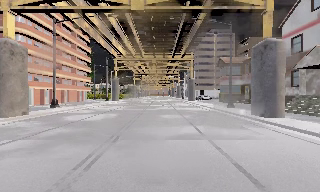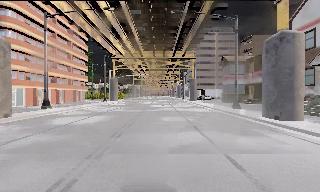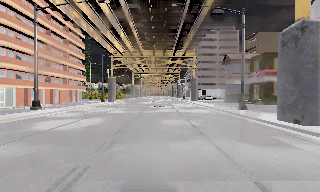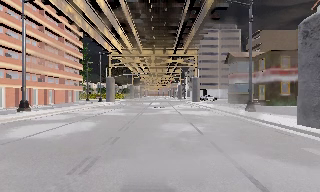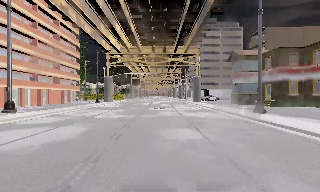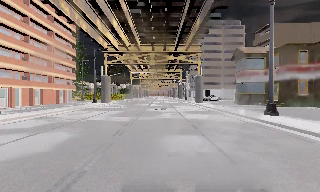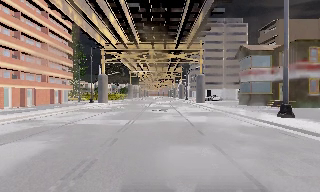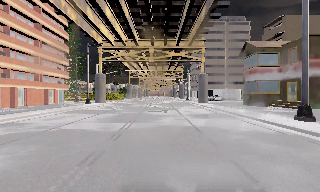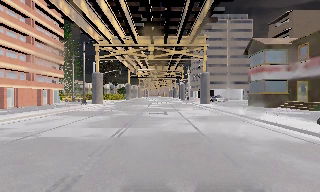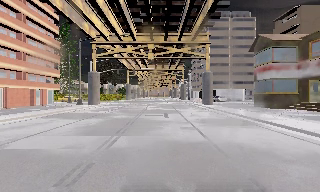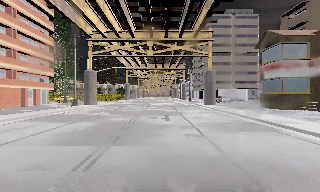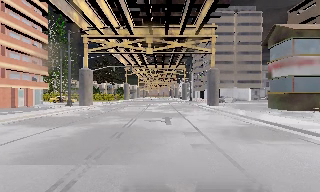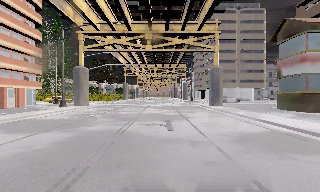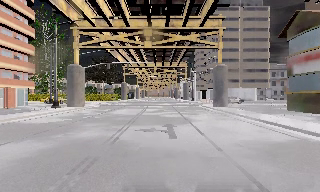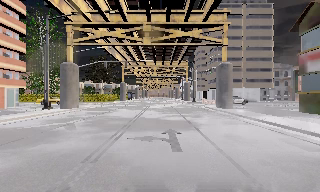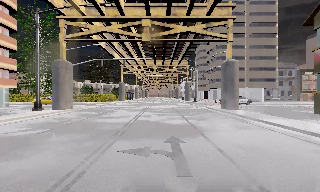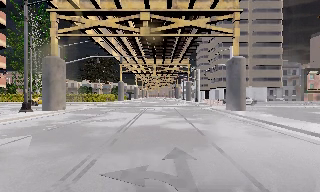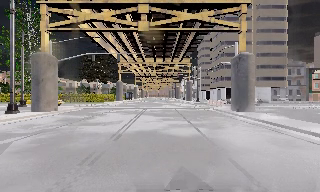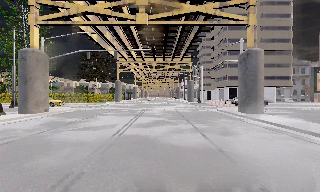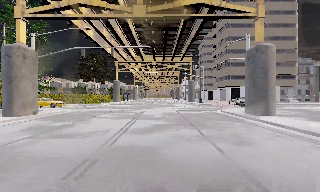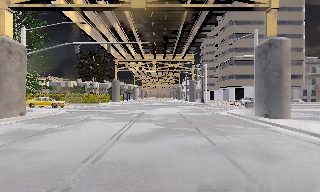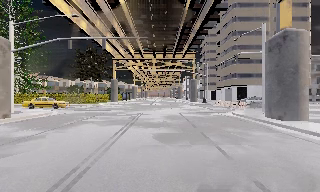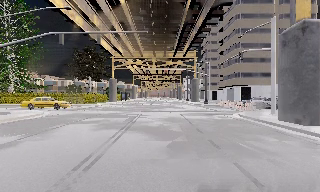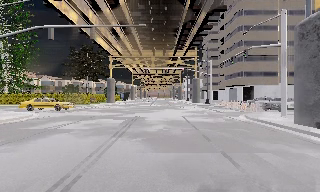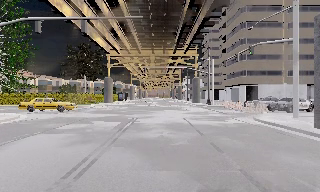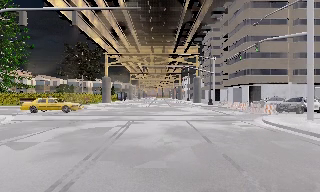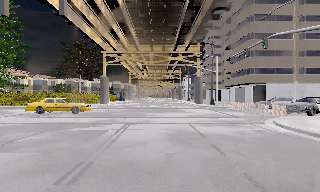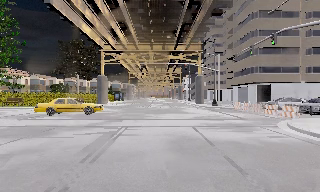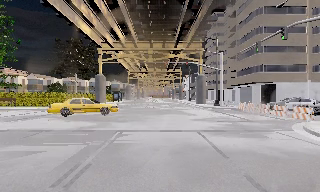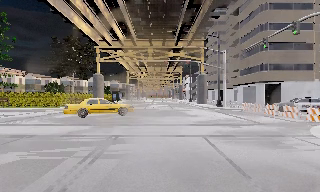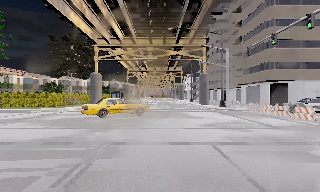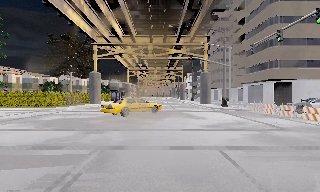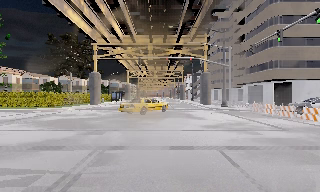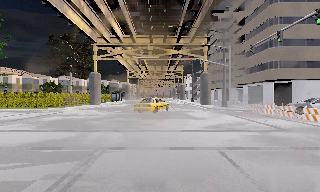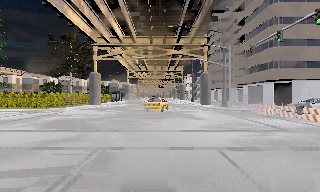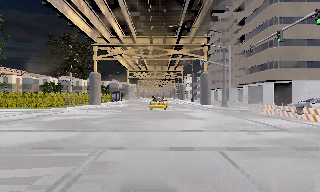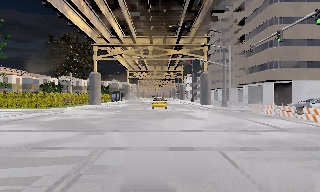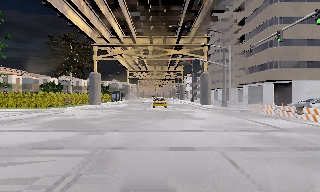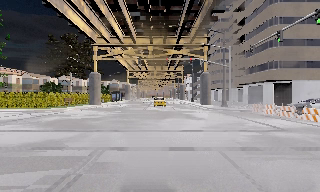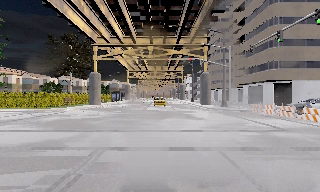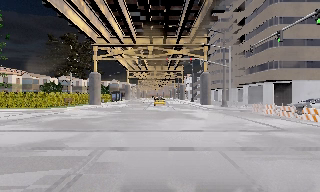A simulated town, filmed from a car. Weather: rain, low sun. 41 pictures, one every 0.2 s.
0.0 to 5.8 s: The camera travels forward, about 40 m, so what stands in front looms larger.
5.8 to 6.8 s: The camera travels forward, about 1.5 m, so what stands in front looms larger. It loses speed.
6.8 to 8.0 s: The camera keeps its place and its aim.
The film runs forward here.
